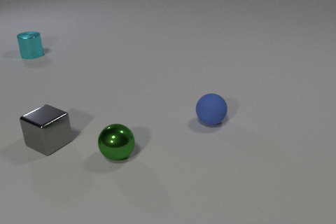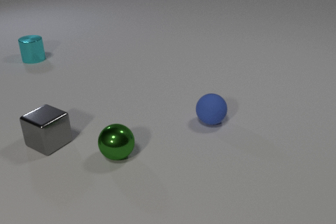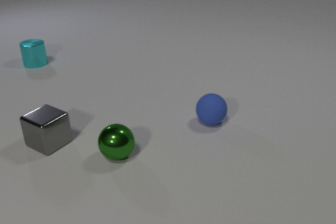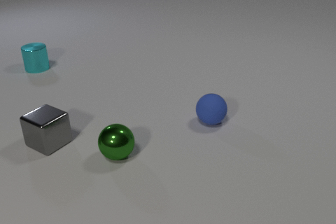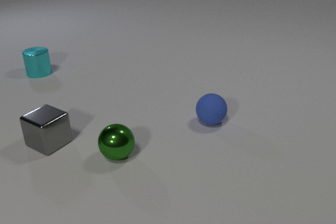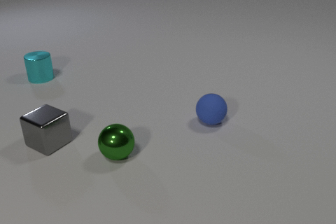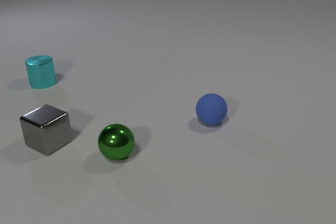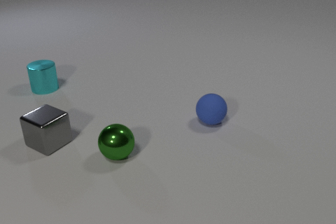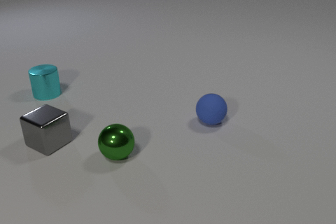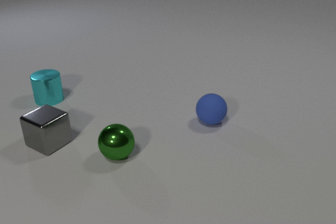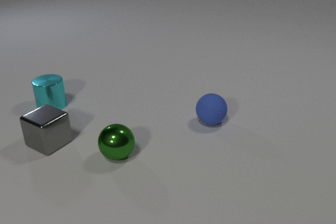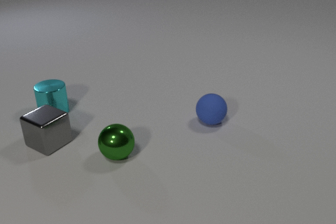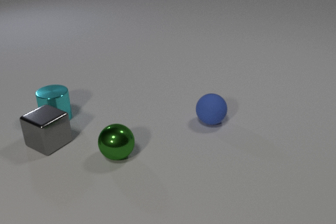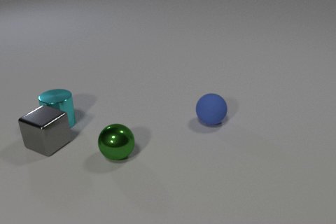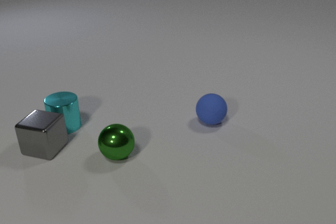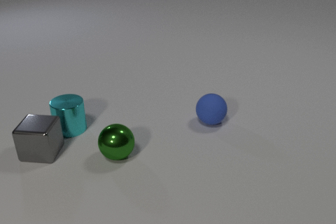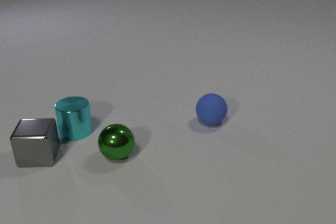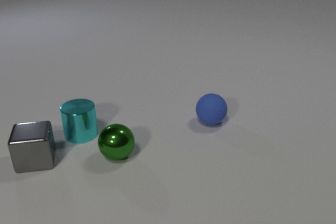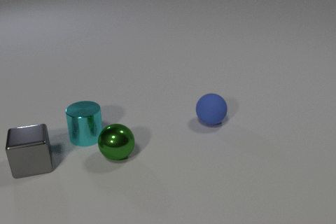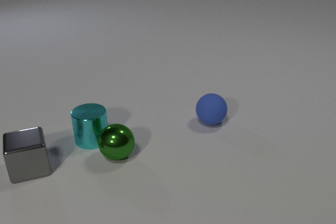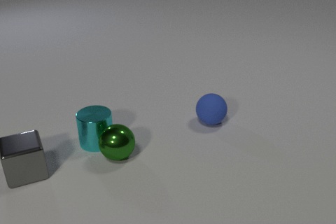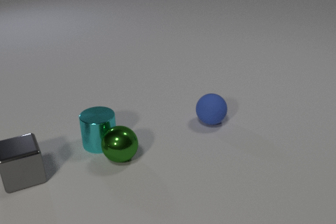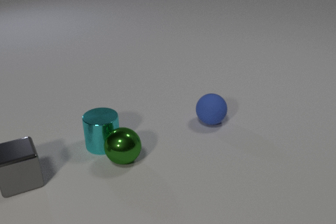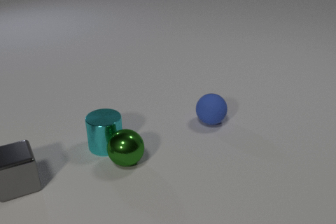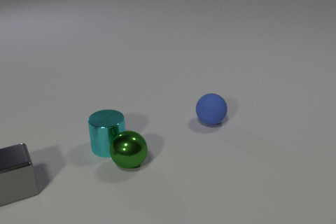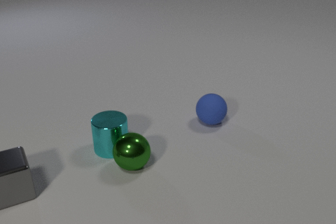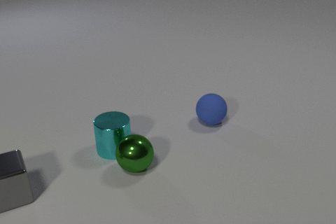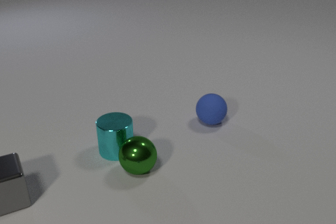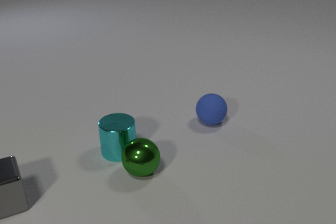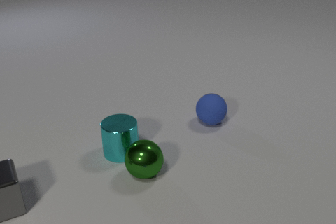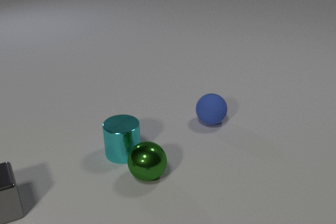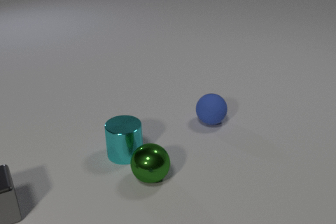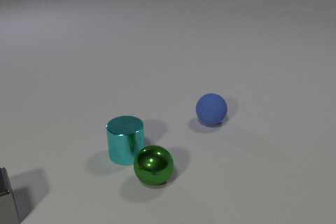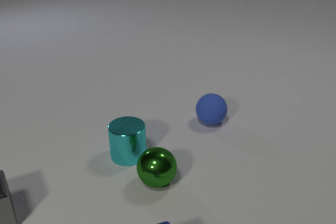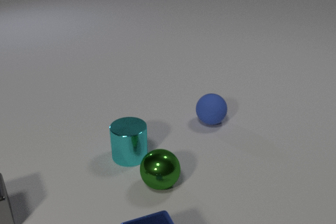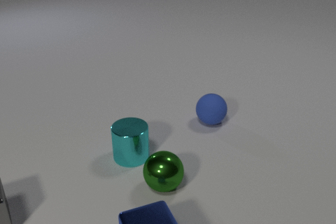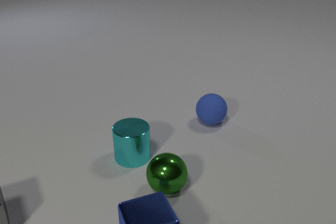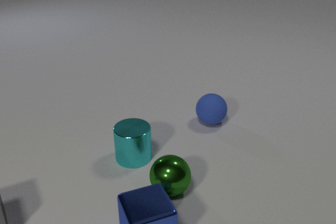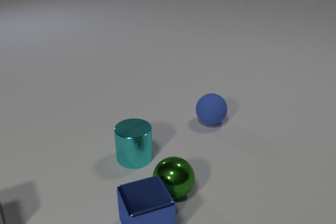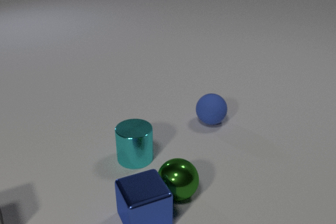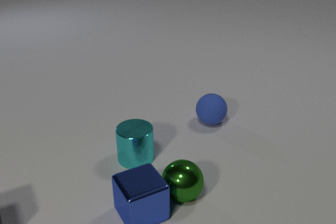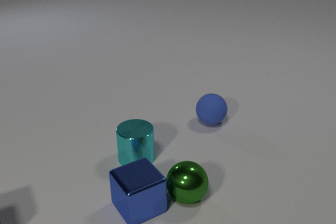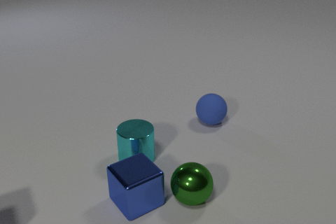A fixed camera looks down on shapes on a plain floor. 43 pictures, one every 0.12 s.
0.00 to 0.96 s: The cyan metal cylinder slides toward the camera.
0.96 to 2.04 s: The cyan metal cylinder slides toward the camera. The gray metal cube slides toward the camera and to the left, spins counterclockwise seen from above by about 45 degrees, its near face sliding to the right. The cyan metal cylinder and the gray metal cube collide.
2.04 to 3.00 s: The cyan metal cylinder slides toward the camera and to the right. The gray metal cube slides toward the camera and to the left. The green metal sphere rolls toward the camera and to the right. The cyan metal cylinder and the green metal sphere collide.
3.00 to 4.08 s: The cyan metal cylinder slides to the right and toward the camera. The gray metal cube slides toward the camera and to the left. The green metal sphere rolls toward the camera and to the right. The blue metal cube comes in at the bottom edge, slides away from the camera.
4.08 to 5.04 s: The gray metal cube slides toward the camera and to the left, leaves at the left edge. The green metal sphere rolls to the right and toward the camera. The blue metal cube slides away from the camera. The green metal sphere and the blue metal cube collide.
How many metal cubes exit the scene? 1.
How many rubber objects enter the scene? 0.
How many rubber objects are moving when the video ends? 0.
